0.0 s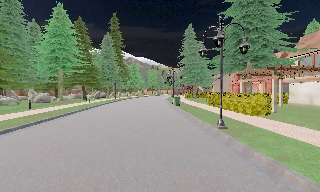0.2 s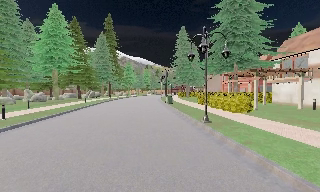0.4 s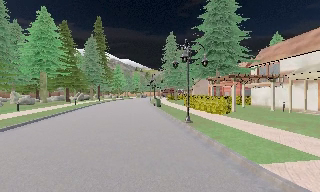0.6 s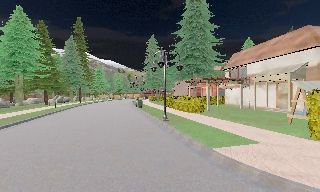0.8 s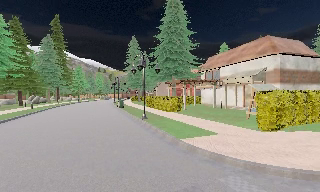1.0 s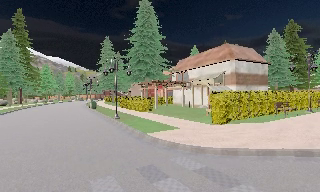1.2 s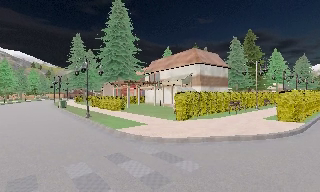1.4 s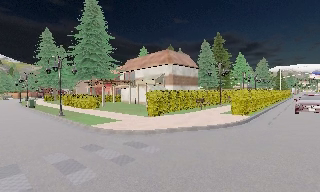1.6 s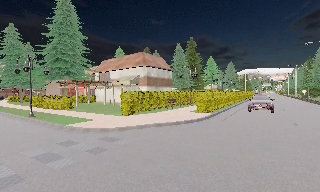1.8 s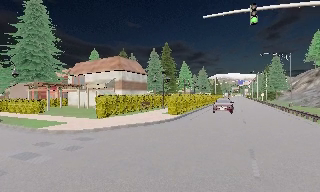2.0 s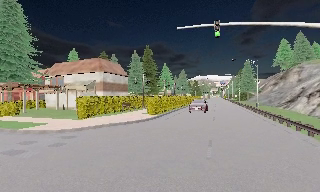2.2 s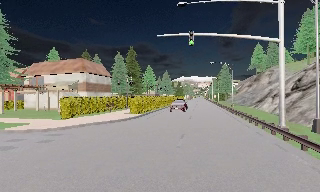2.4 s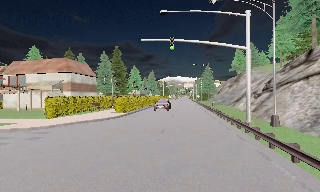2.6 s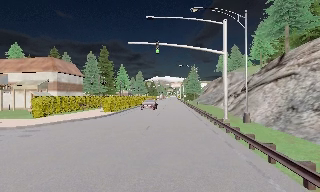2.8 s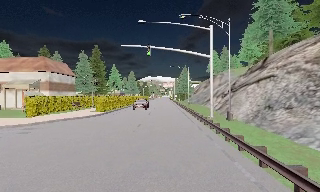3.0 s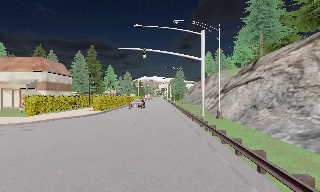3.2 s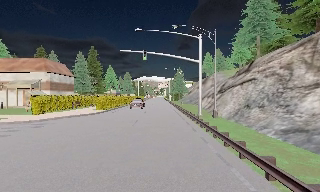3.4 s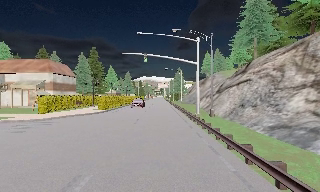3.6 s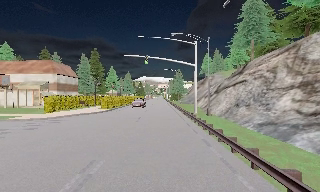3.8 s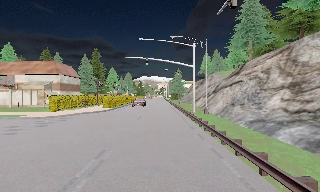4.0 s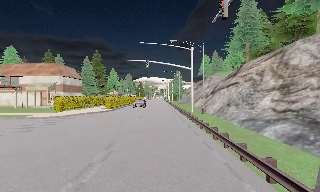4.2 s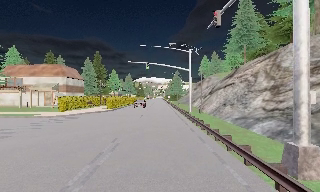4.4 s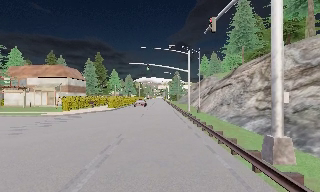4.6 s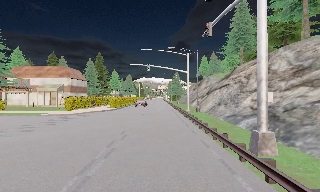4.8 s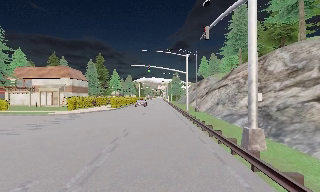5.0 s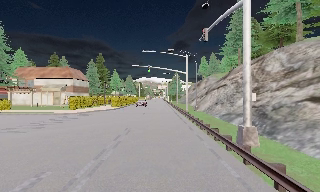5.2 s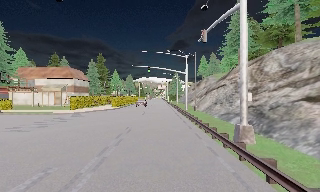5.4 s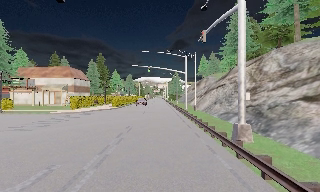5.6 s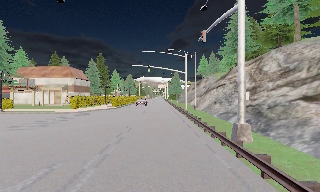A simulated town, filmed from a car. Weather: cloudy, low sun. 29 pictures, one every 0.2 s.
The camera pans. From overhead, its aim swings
clockwise.
The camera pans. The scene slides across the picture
to the left.
0.0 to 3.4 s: The camera swings to its right by about 85 degrees, and the scene slides to the left. It travels backward, about 17 m.
3.4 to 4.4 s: The camera travels backward, about 4 m, so what stands in front gets smaller.
4.4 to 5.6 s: The camera travels backward, about 2 m, so what stands in front gets smaller. It loses speed.
The film runs backward here.
